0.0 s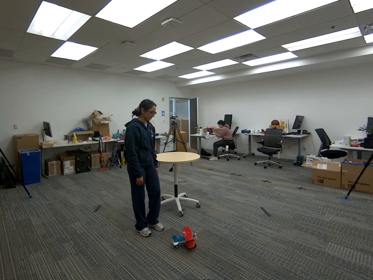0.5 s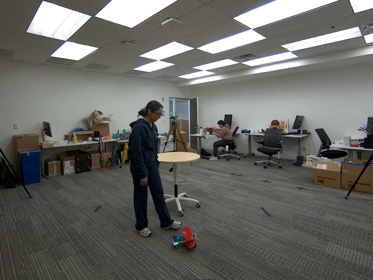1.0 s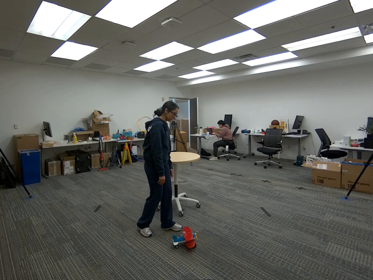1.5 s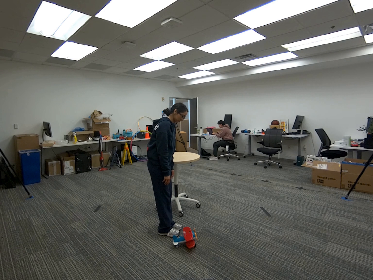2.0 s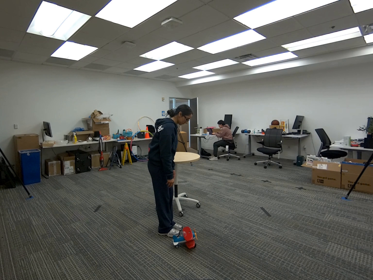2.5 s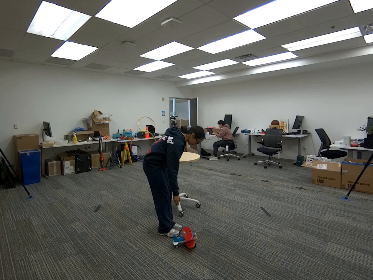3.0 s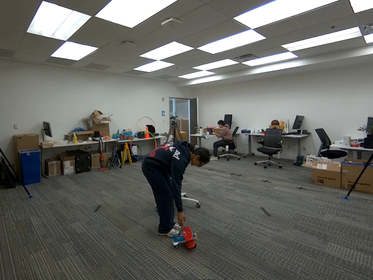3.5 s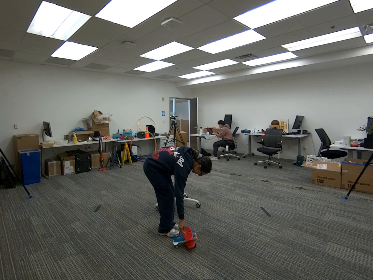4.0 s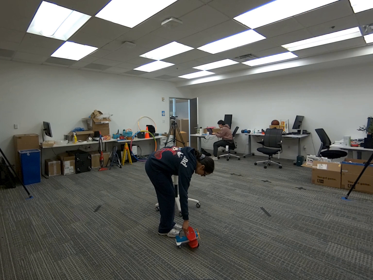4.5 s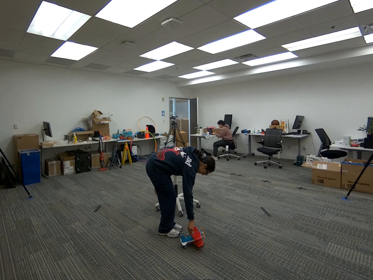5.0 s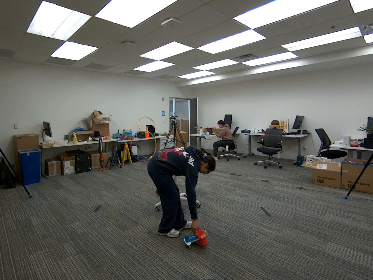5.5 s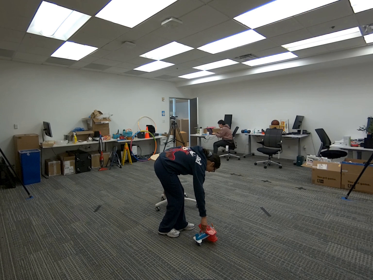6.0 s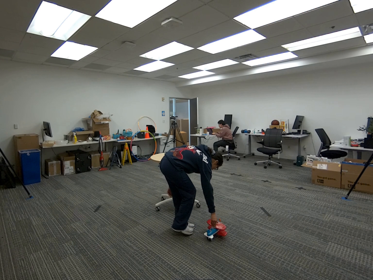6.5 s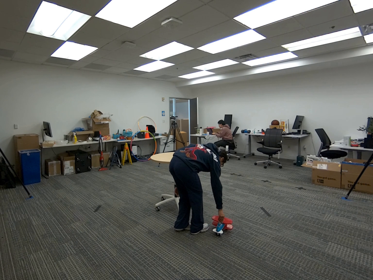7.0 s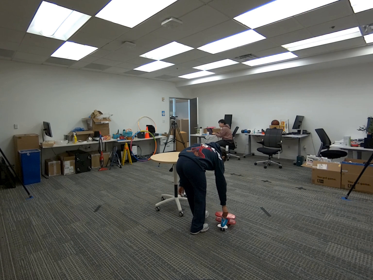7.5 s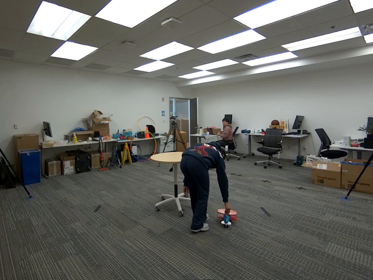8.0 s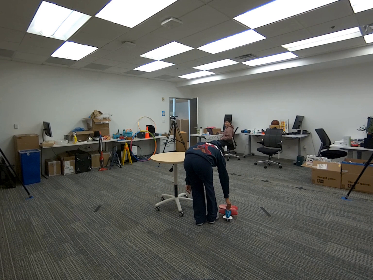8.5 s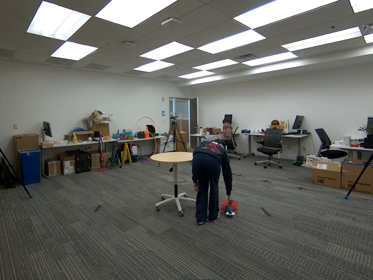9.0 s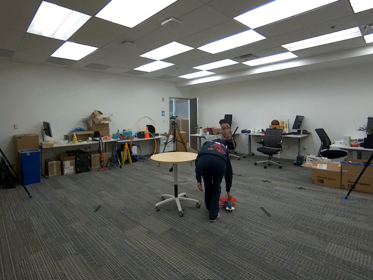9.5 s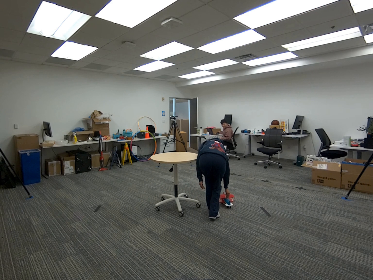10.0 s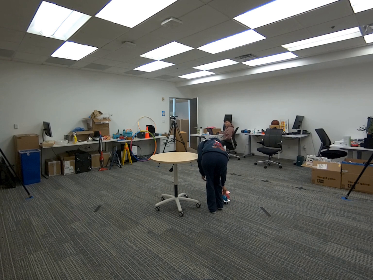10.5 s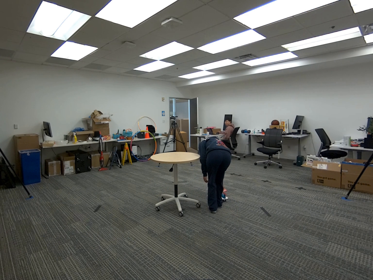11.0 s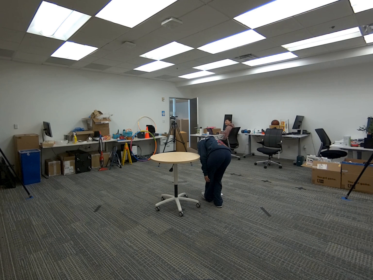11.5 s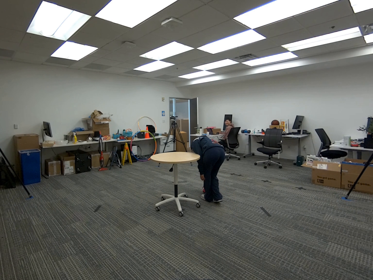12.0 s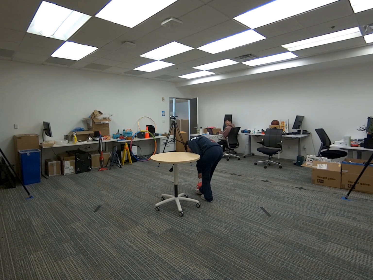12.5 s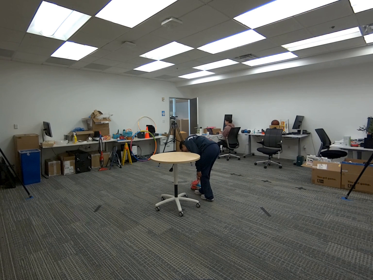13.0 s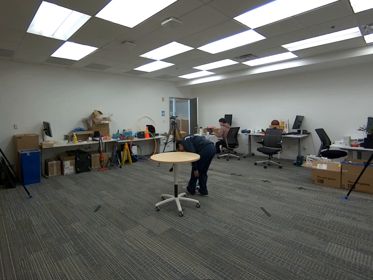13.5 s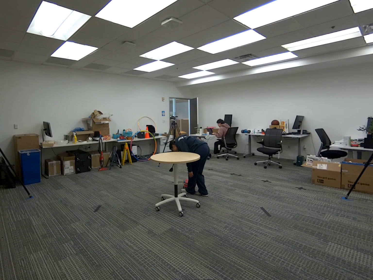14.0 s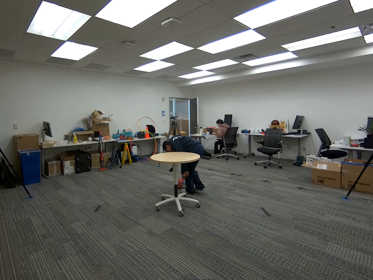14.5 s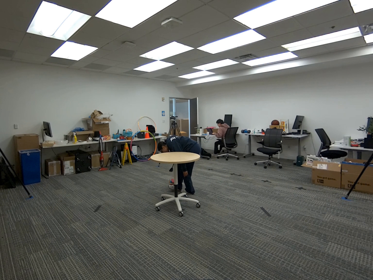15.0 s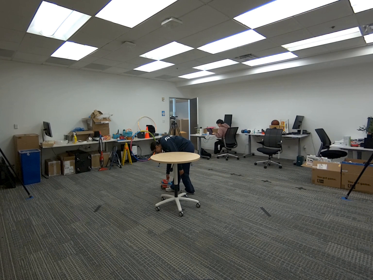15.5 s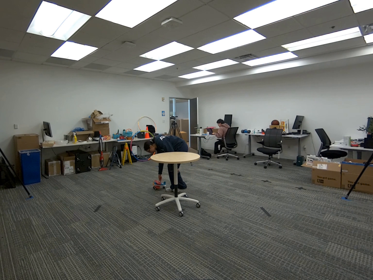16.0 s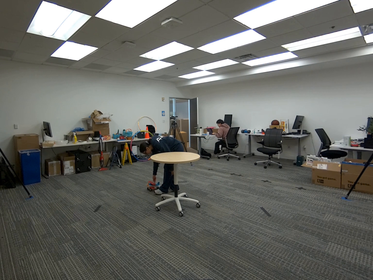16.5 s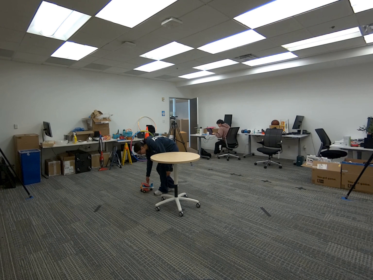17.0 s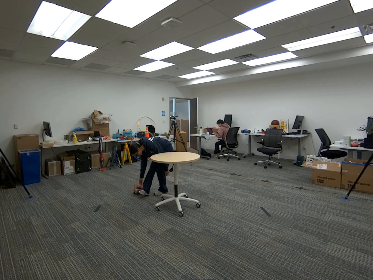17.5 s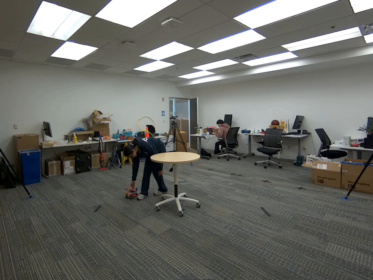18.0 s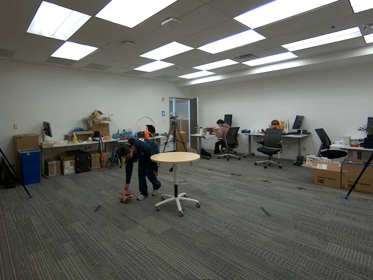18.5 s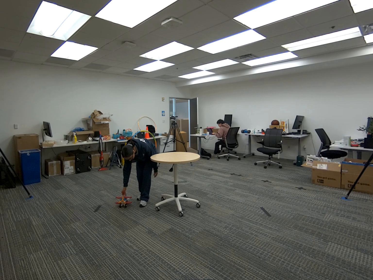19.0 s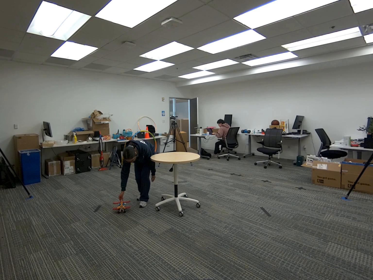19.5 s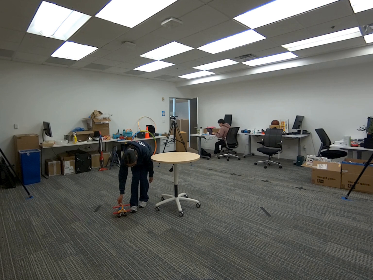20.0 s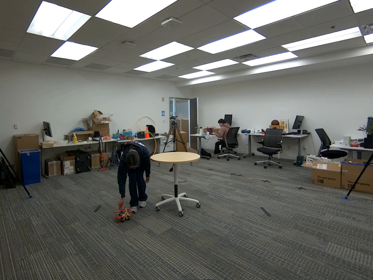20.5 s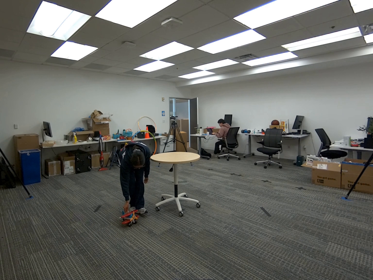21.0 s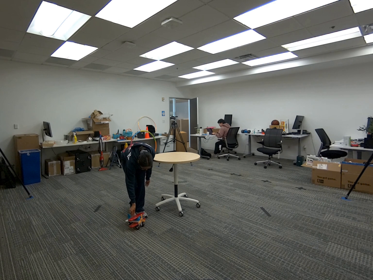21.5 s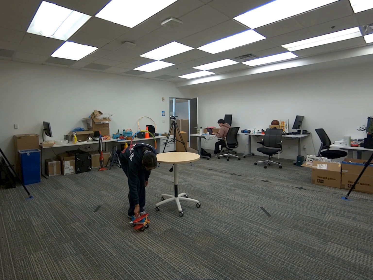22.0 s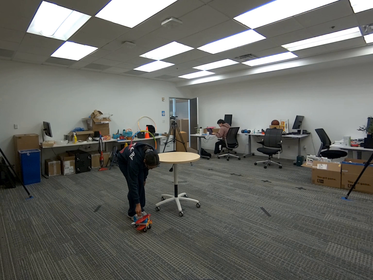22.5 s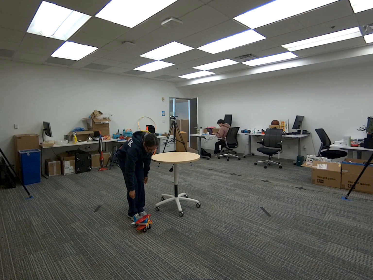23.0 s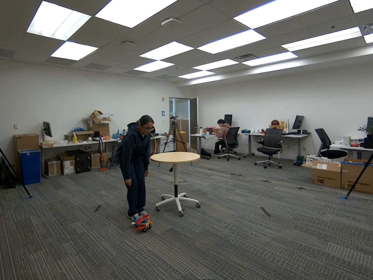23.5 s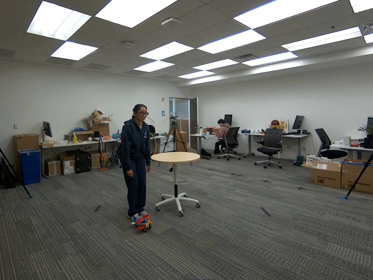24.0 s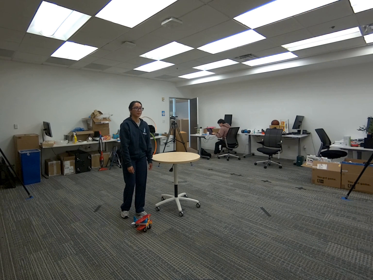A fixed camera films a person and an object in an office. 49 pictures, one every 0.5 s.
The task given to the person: Walk to the toy airplane on the ground. Place your right hand on the plane and roll it around the round table until finished.
